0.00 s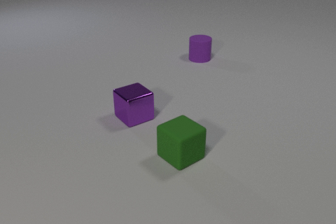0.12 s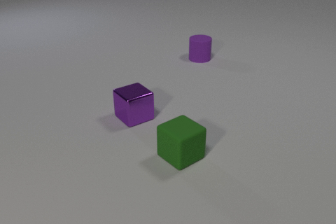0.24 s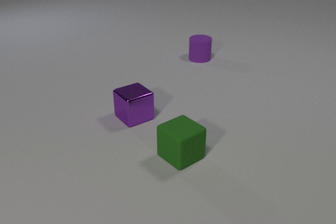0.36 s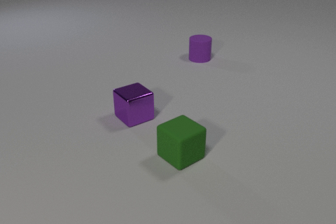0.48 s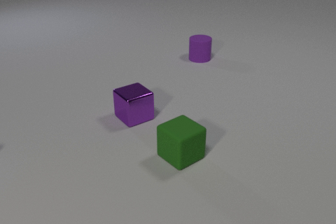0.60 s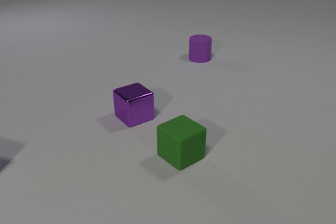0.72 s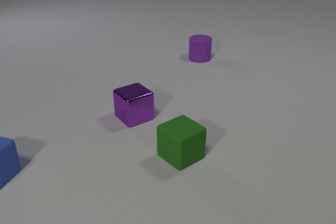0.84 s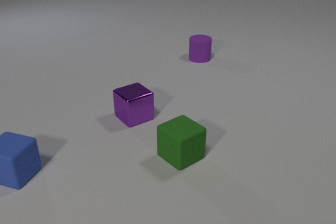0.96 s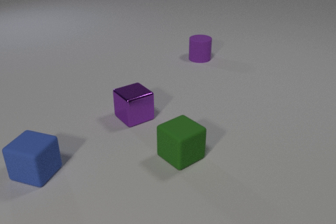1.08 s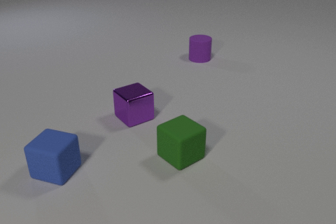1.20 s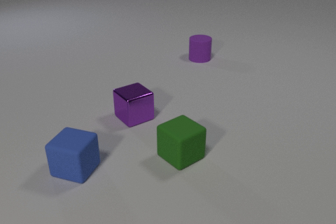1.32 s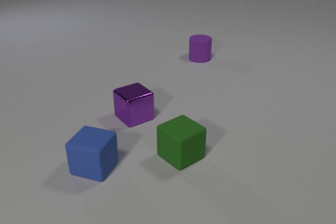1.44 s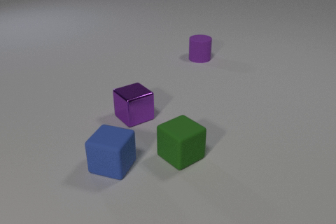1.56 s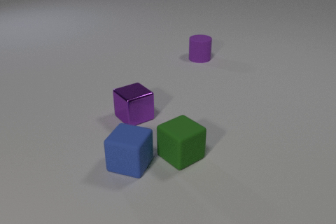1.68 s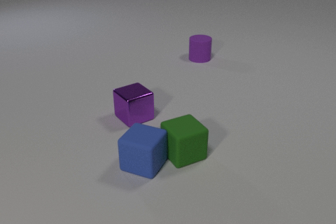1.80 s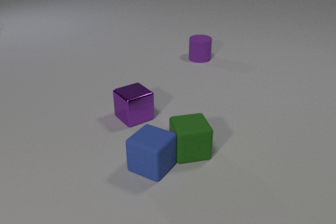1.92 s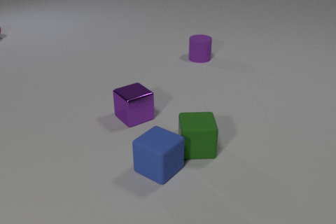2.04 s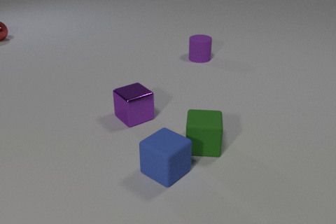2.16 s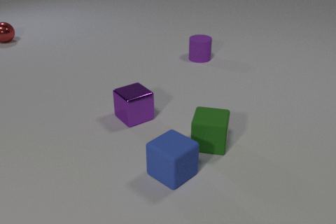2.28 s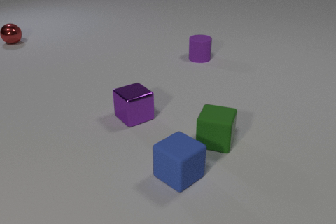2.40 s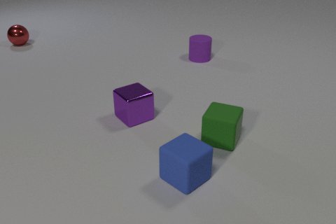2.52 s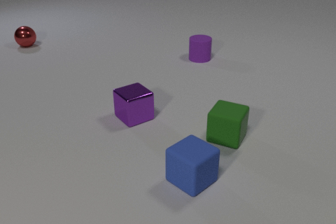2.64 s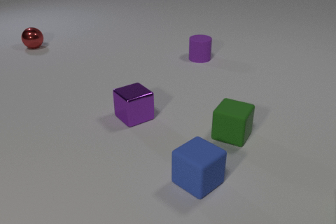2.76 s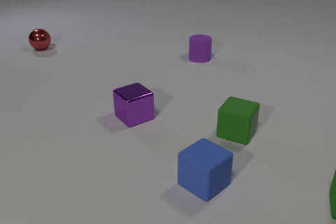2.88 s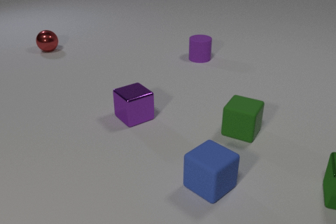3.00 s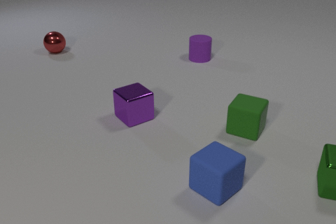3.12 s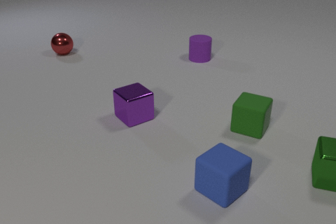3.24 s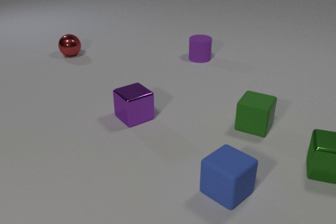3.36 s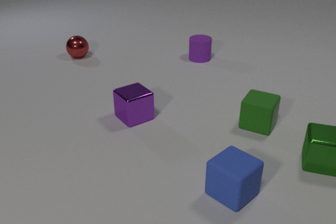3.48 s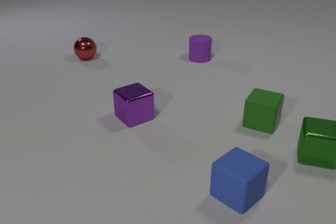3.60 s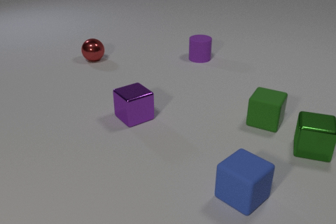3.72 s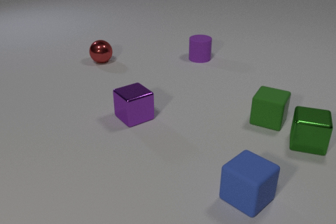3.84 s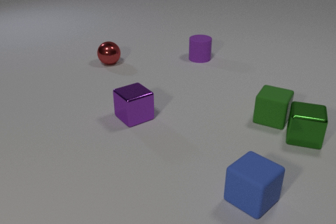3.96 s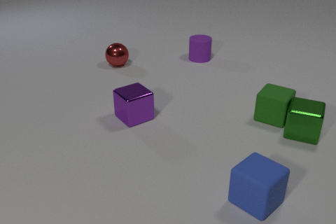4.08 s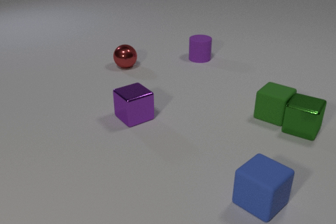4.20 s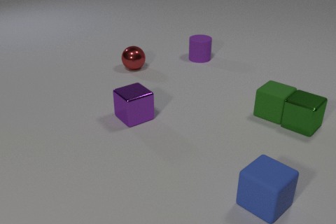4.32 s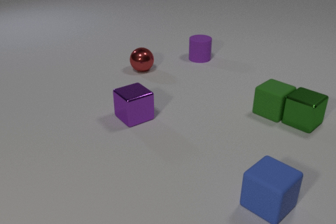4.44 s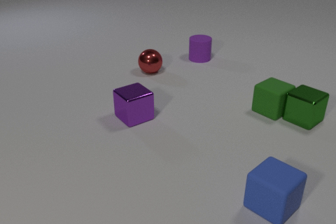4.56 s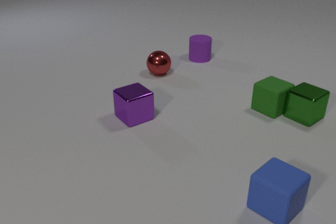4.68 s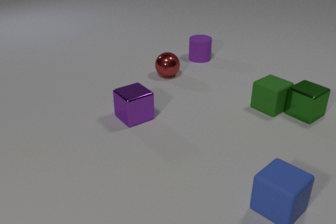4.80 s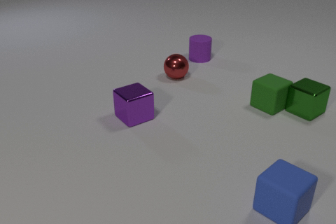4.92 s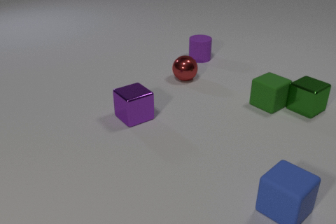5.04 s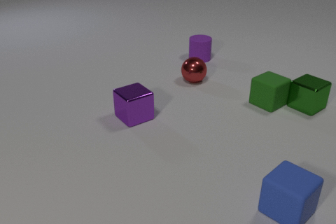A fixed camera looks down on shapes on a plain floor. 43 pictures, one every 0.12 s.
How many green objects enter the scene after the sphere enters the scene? 1.
What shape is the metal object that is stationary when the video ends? cube.
What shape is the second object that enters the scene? sphere.
0.00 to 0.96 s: The blue rubber cube comes in at the left edge, slides to the right.
0.96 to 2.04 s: The blue rubber cube slides to the right, spins so that its near face slides to the left, clockwise seen from above. The green rubber cube slides to the right and away from the camera, spins so that its near face slides to the left, clockwise seen from above. The red metal sphere comes in at the left edge, rolls toward the camera and to the right. The blue rubber cube and the green rubber cube collide.
2.04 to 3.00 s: The blue rubber cube slides to the right and toward the camera. The green rubber cube slides to the right and away from the camera, spins so that its near face slides to the left, clockwise seen from above. The green metal cube comes in at the right edge, slides away from the camera and to the left. The red metal sphere rolls toward the camera and to the right.
3.00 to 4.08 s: The blue rubber cube slides to the right. The green rubber cube slides away from the camera and to the right. The green metal cube slides away from the camera and to the left. The red metal sphere rolls to the right and toward the camera. The green rubber cube and the green metal cube collide.
4.08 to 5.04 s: The blue rubber cube slides to the right. The green rubber cube slides away from the camera. The green metal cube slides away from the camera. The red metal sphere rolls to the right and toward the camera.
